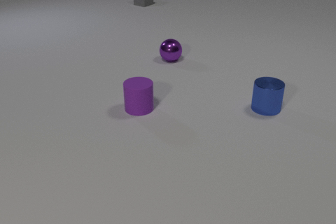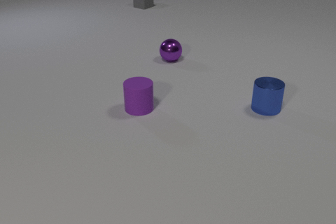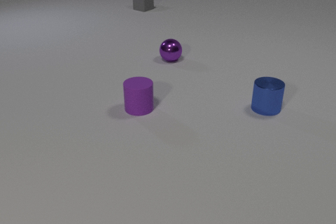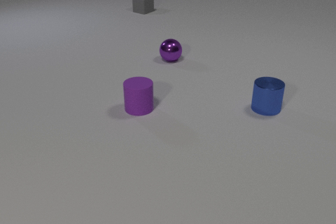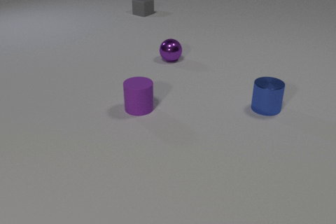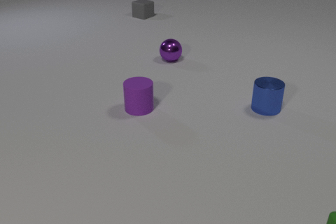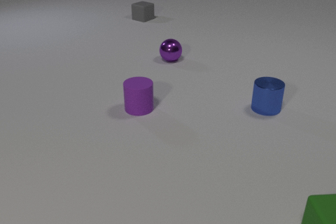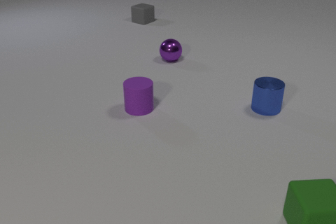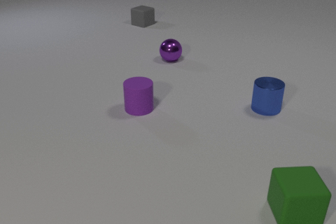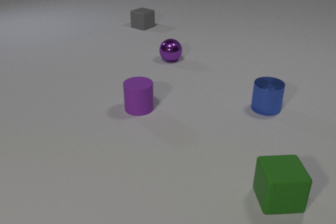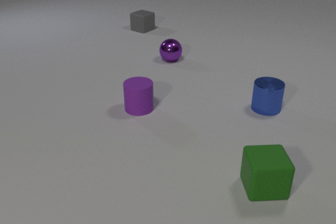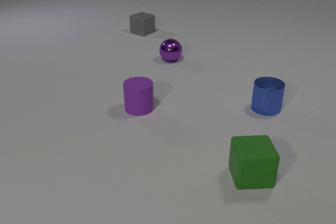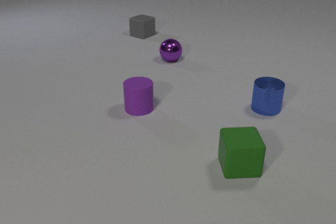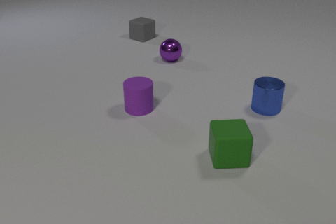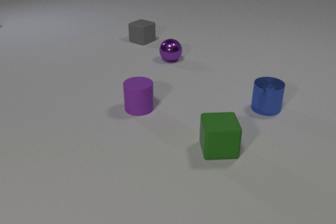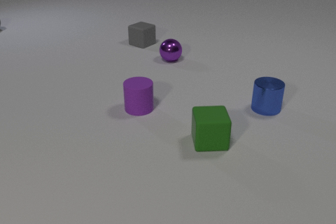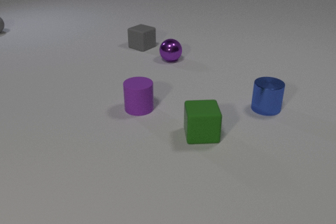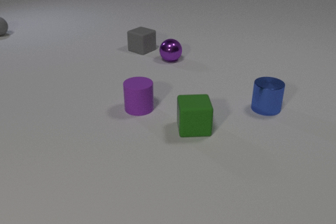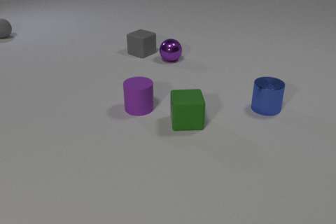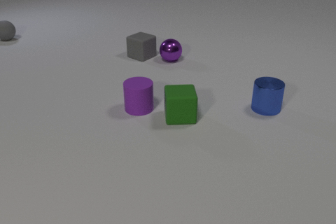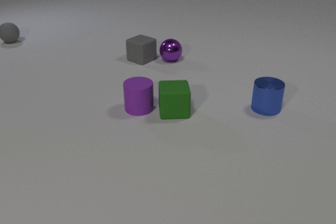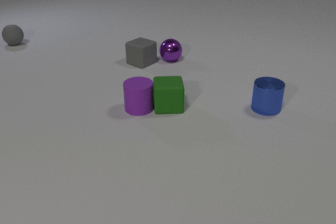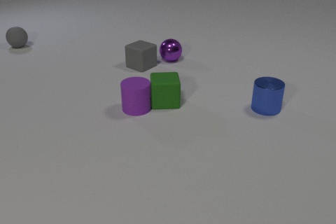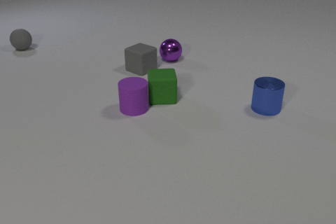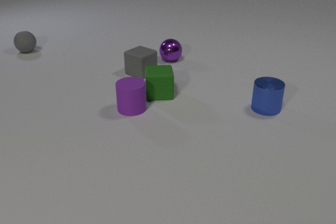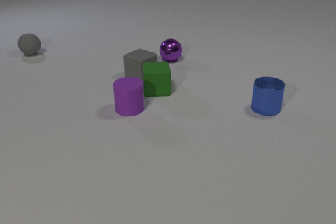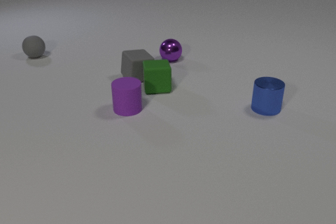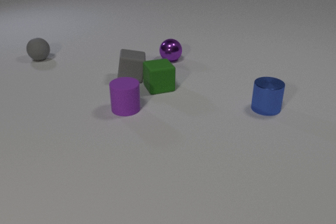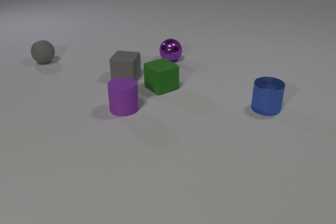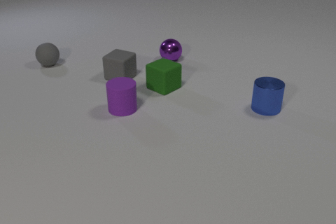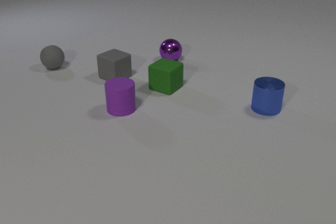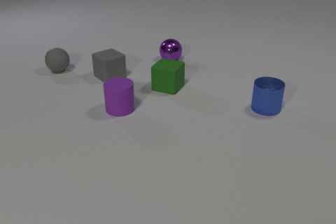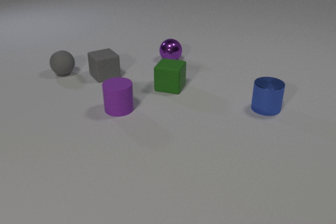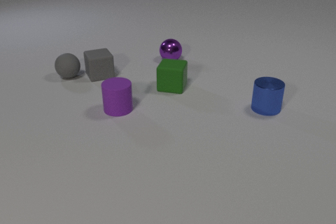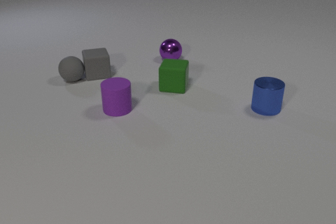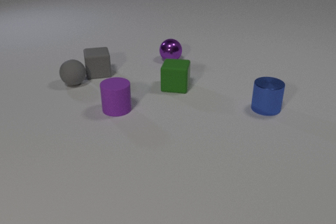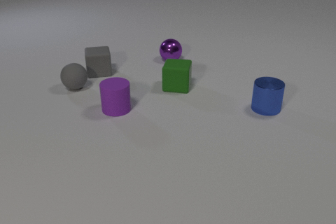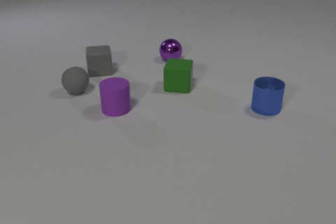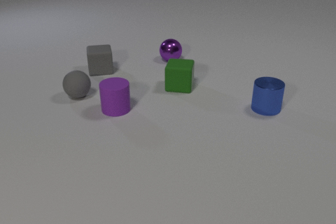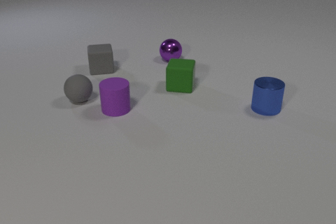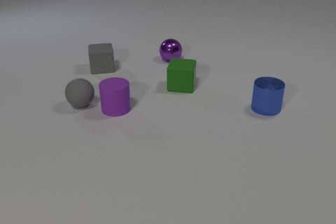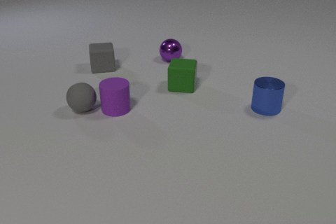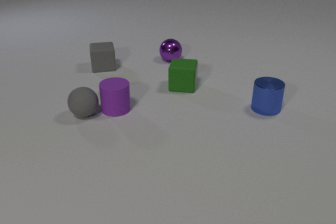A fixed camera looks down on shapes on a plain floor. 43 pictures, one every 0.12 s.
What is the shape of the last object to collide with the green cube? cube.
What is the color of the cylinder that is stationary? blue.
Are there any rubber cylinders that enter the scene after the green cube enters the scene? no.
0.00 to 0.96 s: The green rubber cube comes in at the bottom edge, slides to the left and away from the camera. The gray rubber cube slides toward the camera.
0.96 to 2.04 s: The green rubber cube slides away from the camera and to the left. The gray rubber cube slides toward the camera. The gray rubber sphere comes in at the left edge, rolls toward the camera.
2.04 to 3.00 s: The green rubber cube slides away from the camera and to the left. The gray rubber cube slides toward the camera. The gray rubber sphere rolls toward the camera. The purple rubber cylinder slides to the left. The green rubber cube and the purple rubber cylinder collide.
3.00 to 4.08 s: The green rubber cube slides to the right and away from the camera, spins so that its near face slides to the right, counterclockwise seen from above. The gray rubber cube slides to the left, spins clockwise seen from above by about 120 degrees, its near face sliding to the left. The gray rubber sphere rolls toward the camera and to the right. The purple rubber cylinder slides to the left. The green rubber cube and the gray rubber cube collide. The gray rubber cube and the gray rubber sphere collide.
4.08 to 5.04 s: The green rubber cube slides to the right. The gray rubber cube slides away from the camera. The gray rubber sphere rolls toward the camera.
